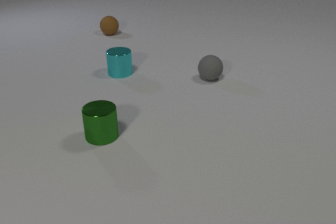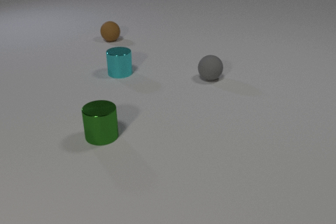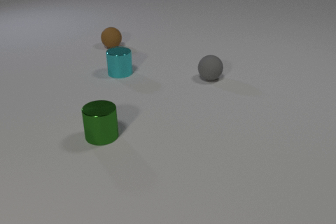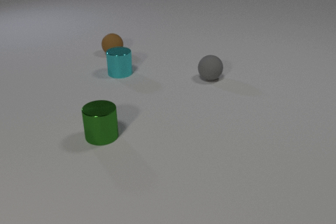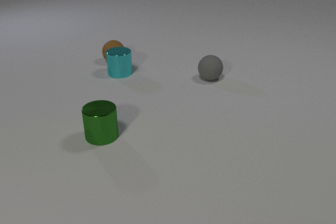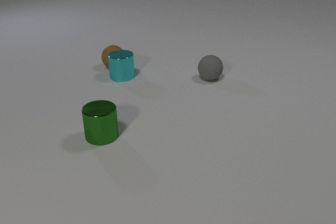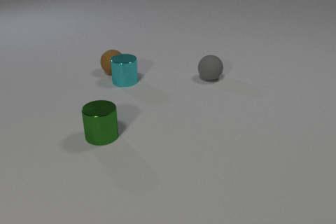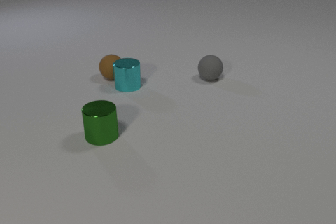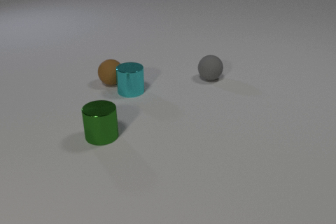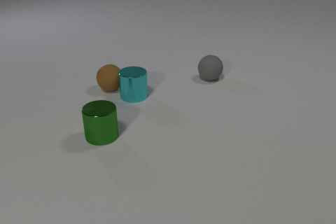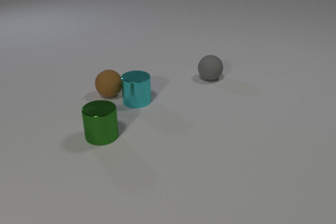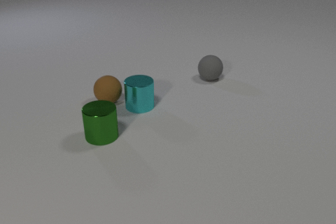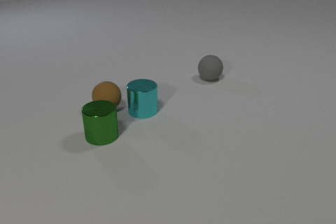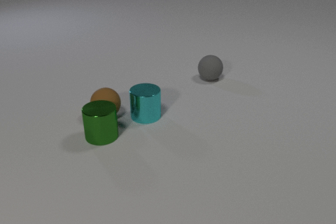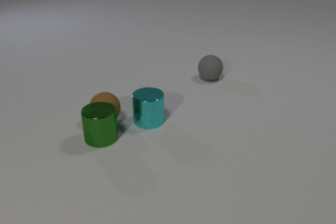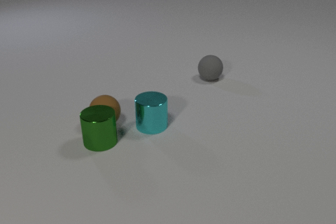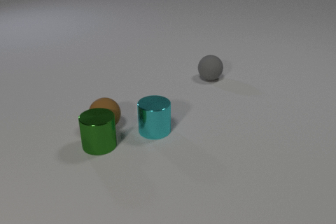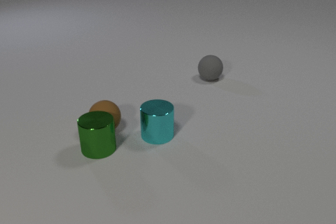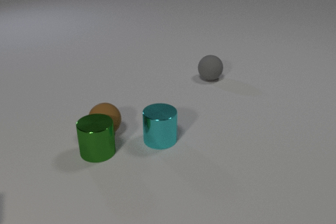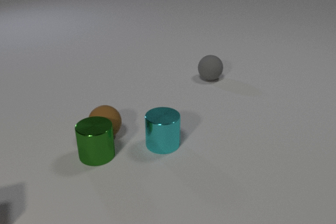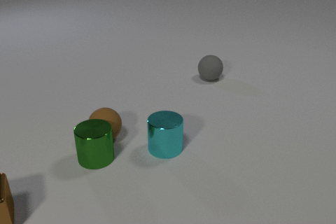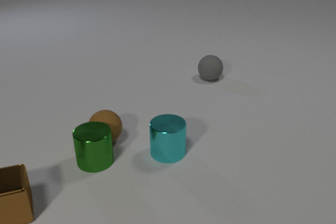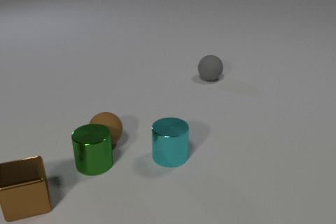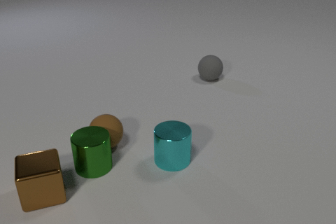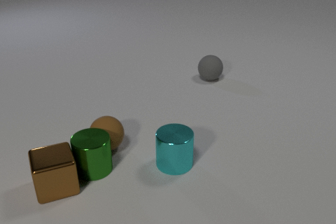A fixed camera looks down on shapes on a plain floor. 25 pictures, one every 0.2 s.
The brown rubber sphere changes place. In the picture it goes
toward the camera.
The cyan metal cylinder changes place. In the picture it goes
toward the camera.
0.0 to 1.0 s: The brown rubber sphere rolls toward the camera. The cyan metal cylinder slides toward the camera. The brown rubber sphere and the cyan metal cylinder collide.
1.0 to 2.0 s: The brown rubber sphere rolls toward the camera. The cyan metal cylinder slides toward the camera.
2.0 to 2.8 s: The brown rubber sphere rolls toward the camera. The cyan metal cylinder slides toward the camera. The brown rubber sphere and the green metal cylinder collide.
2.8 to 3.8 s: The brown rubber sphere rolls toward the camera. The cyan metal cylinder slides toward the camera. The green metal cylinder slides toward the camera.
3.8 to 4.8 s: The brown rubber sphere rolls toward the camera. The cyan metal cylinder slides toward the camera. The green metal cylinder slides toward the camera. The brown metal cube comes in at the left edge, slides to the right and away from the camera. The green metal cylinder and the brown metal cube collide.
How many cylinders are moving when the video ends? 2.
Are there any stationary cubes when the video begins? no.
What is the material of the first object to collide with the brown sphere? metal.
